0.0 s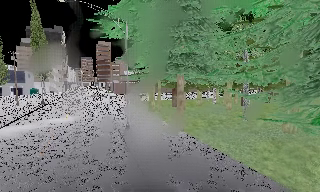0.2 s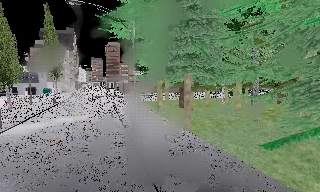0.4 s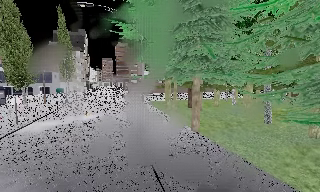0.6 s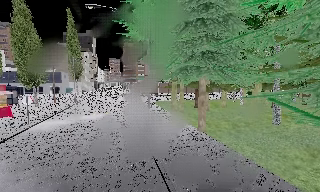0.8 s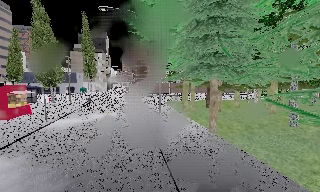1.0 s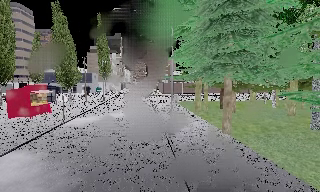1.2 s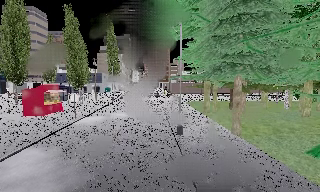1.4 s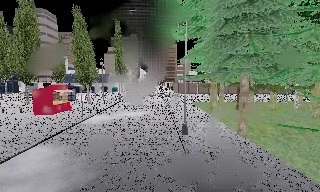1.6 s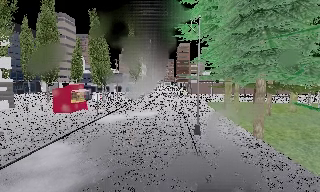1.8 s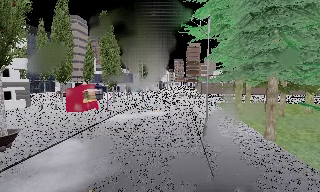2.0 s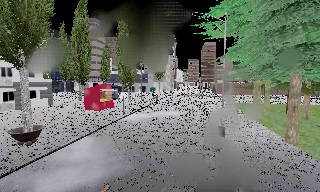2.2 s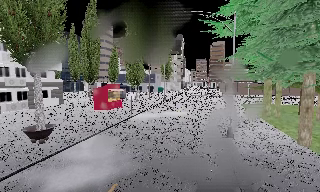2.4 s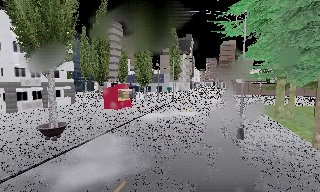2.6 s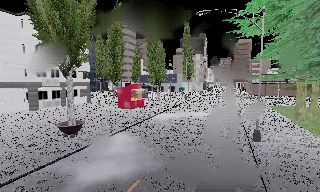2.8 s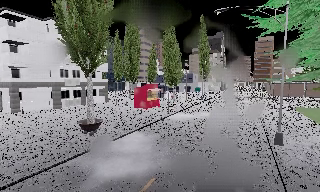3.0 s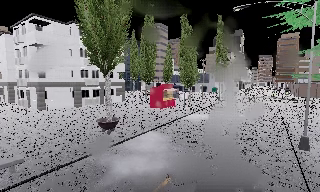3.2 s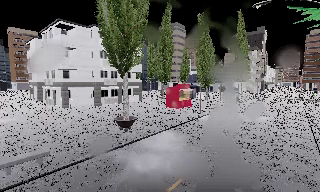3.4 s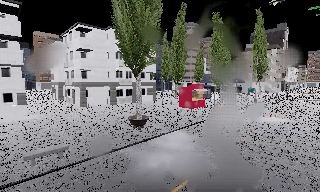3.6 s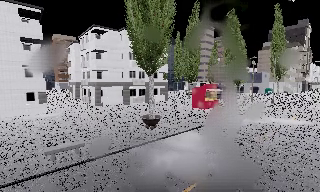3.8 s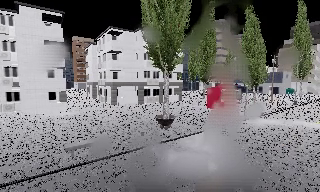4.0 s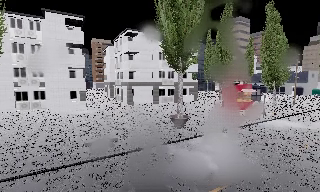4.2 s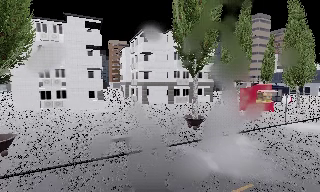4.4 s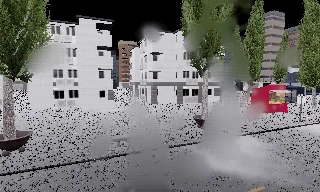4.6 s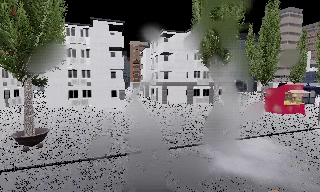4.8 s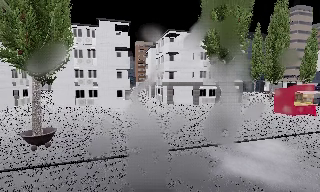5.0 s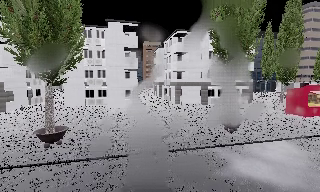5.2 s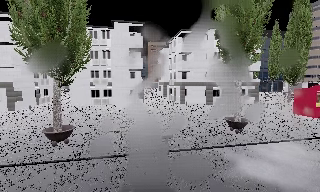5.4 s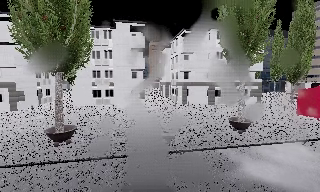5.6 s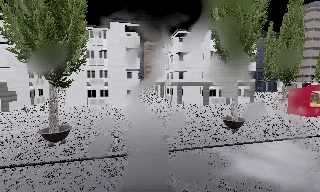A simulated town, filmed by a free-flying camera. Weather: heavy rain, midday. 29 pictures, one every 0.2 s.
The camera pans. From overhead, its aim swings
counterclockwise.
The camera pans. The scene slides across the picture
to the right.
0.0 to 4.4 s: The camera pans to its left, which is counterclockwise from overhead, by about 90 degrees. It travels backward and to its right, about 1.5 m.
4.4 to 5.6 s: The camera shifts only a little, or ends up much as it began.
The film runs backward here.
